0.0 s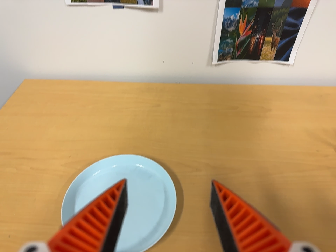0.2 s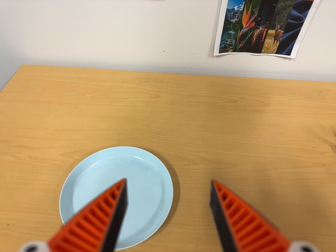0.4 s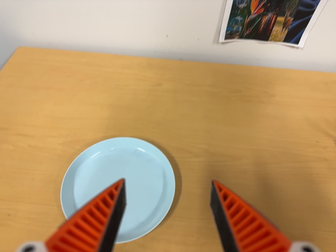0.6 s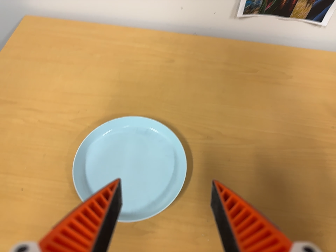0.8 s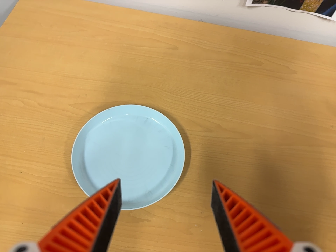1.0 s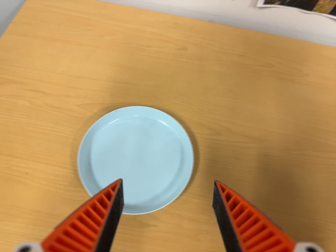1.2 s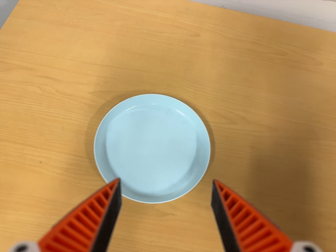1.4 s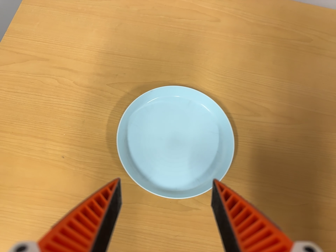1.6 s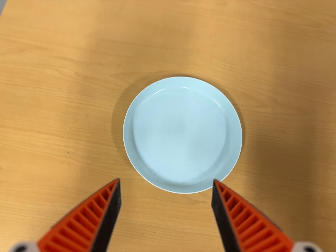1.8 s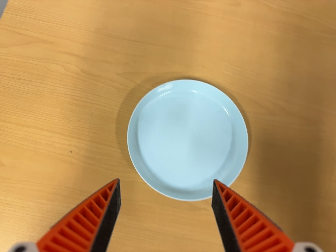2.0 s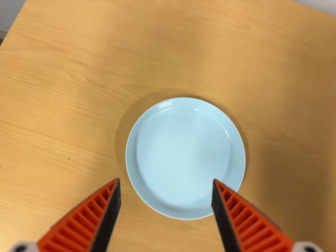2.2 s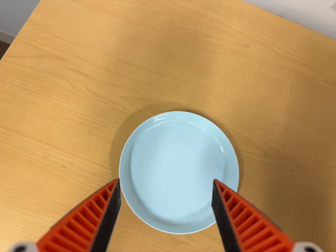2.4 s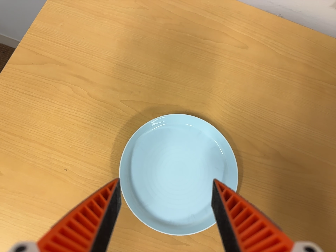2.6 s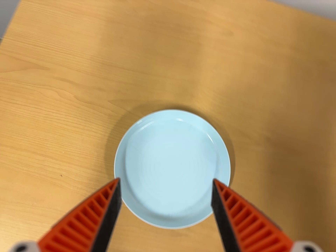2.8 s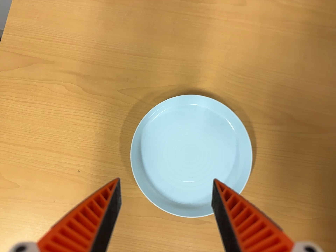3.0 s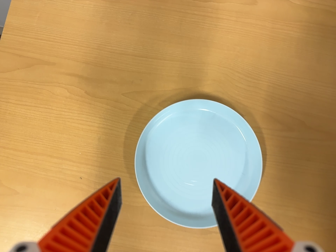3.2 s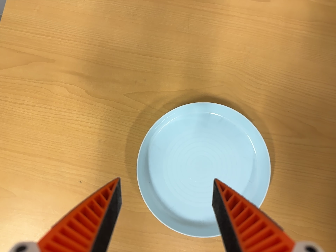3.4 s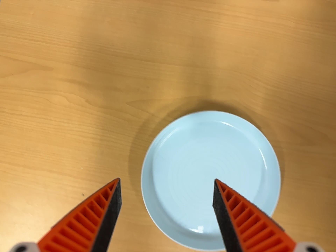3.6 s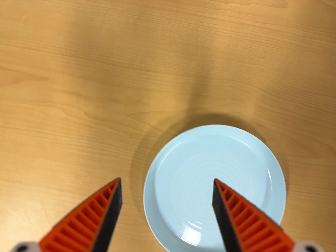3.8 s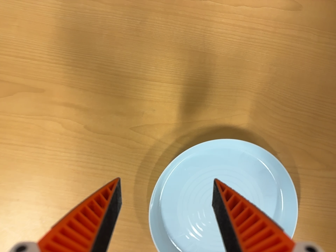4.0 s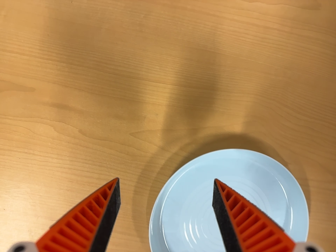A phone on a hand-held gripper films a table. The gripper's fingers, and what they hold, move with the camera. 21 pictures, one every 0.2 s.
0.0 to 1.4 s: The camera travels to its left, toward the top of its view and forward, about 14 cm, so close, fixed things drift to the right. Its aim tips toward the bottom of its view by about 25 degrees, and the scene shifts upward. It rolls about its line of sight by about 10 degrees, and the scene rotates clockwise.
1.4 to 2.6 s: The camera travels toward the top of its view, about 9 cm.
2.6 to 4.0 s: The camera travels toward the top of its view and forward, about 20 cm. Its aim tips toward the bottom of its view by about 15 degrees.
The film runs forward here.
